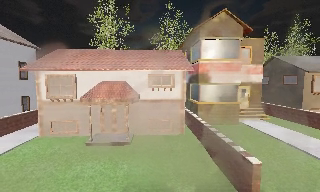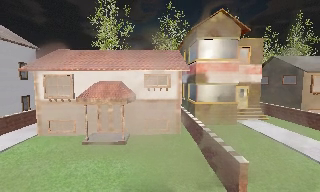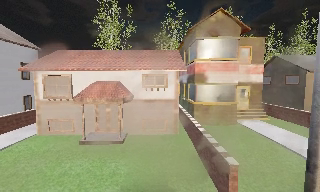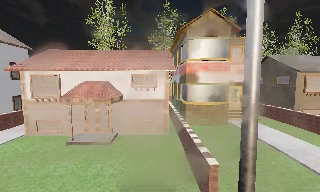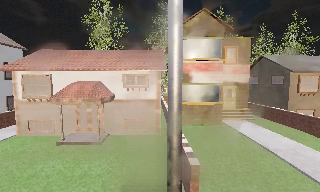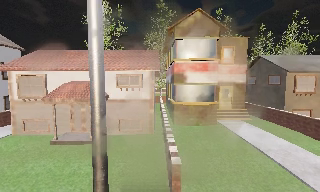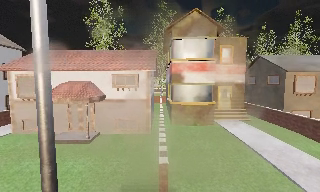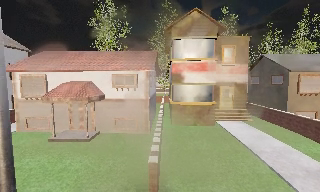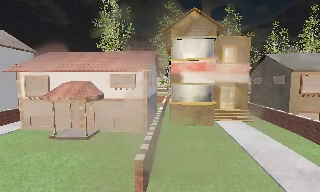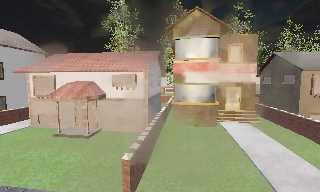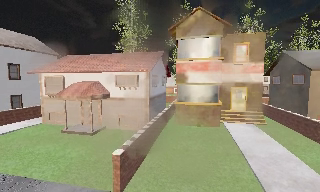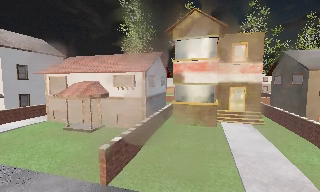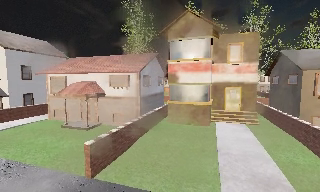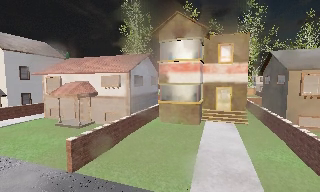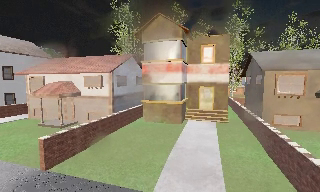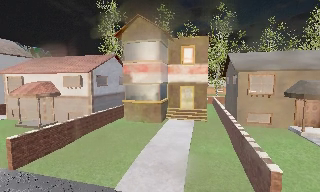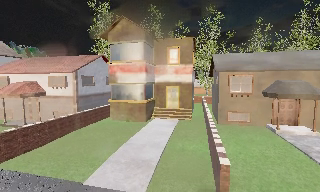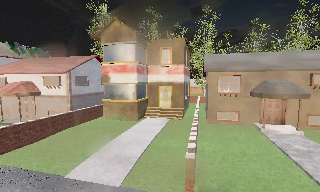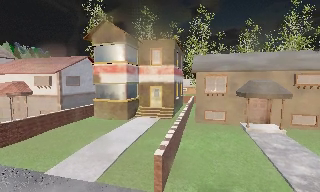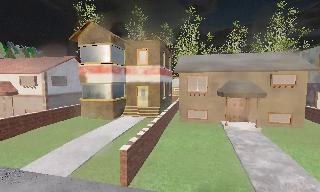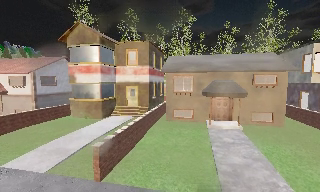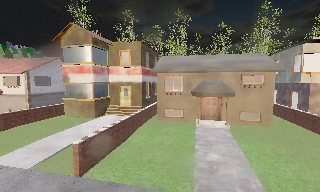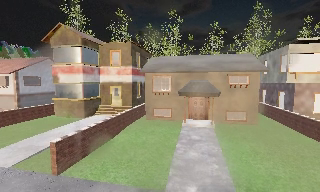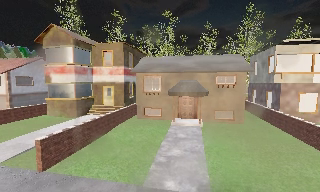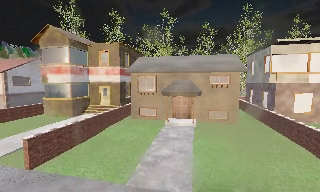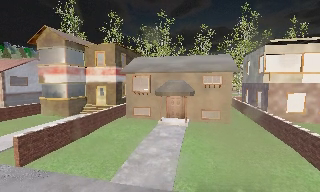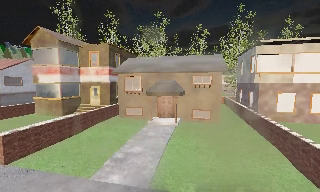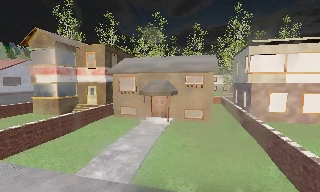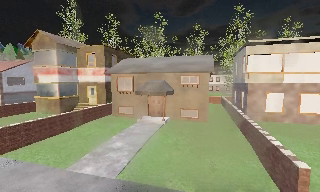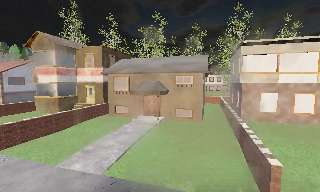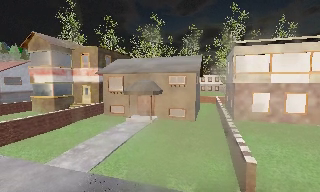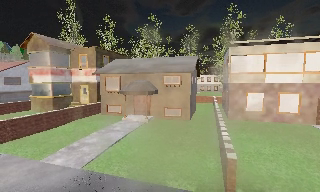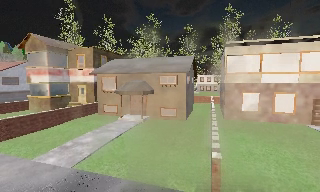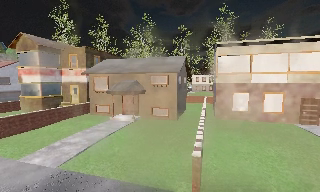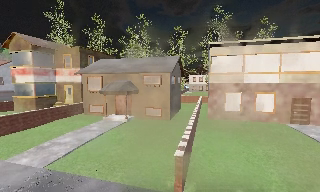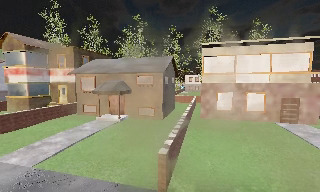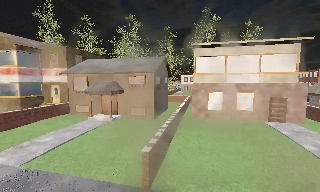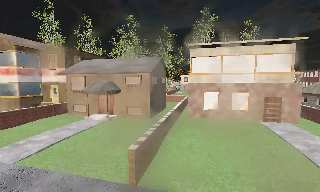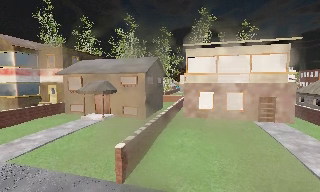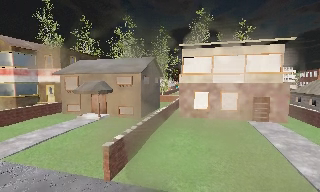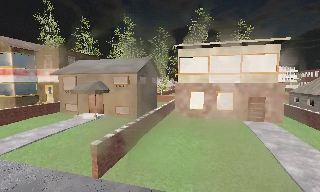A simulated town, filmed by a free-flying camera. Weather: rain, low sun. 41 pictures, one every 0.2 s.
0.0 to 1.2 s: The camera travels to its right, about 3 m, so close, fixed things drift to the left.
1.2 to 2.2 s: The camera pans to its left, which is counterclockwise from overhead, by about 15 degrees. It travels to its right, about 3.5 m. It gains speed.
2.2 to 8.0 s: The camera travels to its right, about 25 m, so close, fixed things drift to the left. It loses speed.
The film runs backward here.
